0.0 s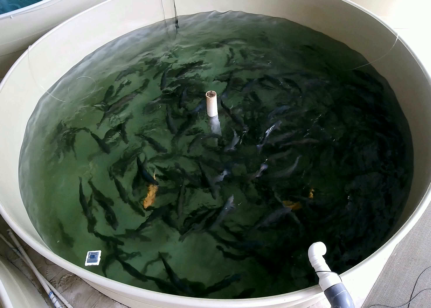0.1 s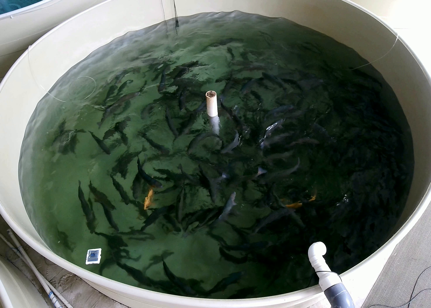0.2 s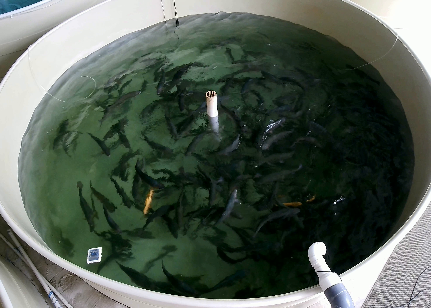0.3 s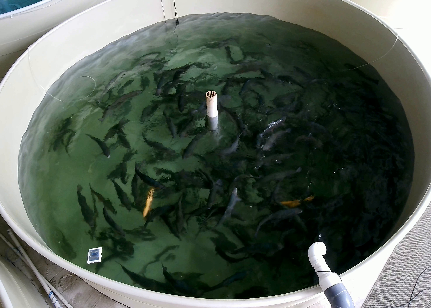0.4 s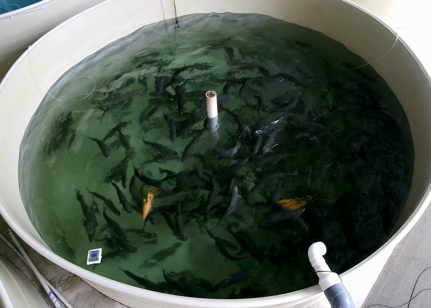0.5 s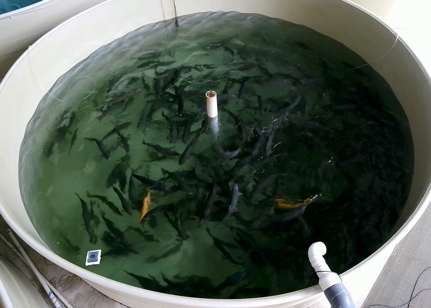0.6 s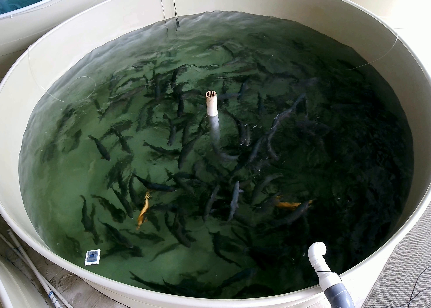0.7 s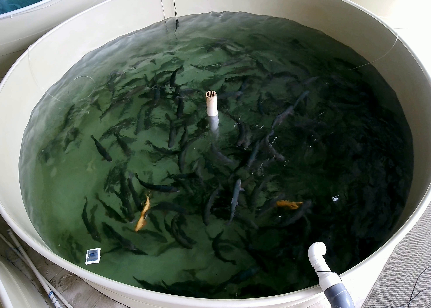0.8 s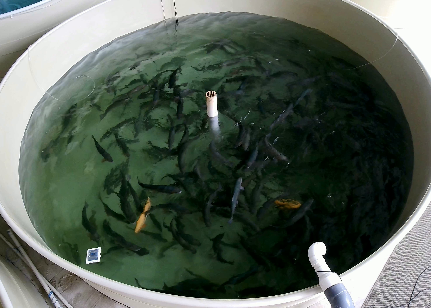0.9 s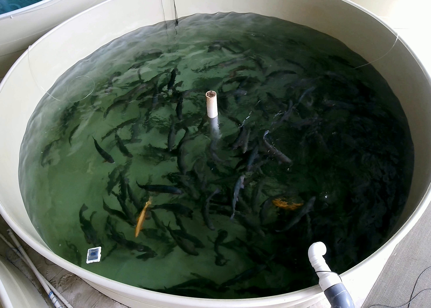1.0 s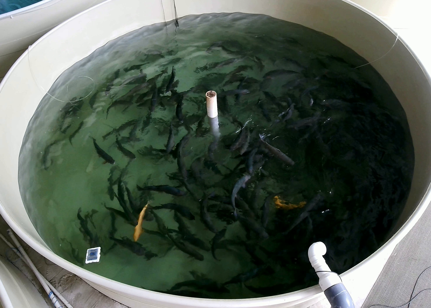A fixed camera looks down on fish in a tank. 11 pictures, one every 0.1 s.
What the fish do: Foraging.
